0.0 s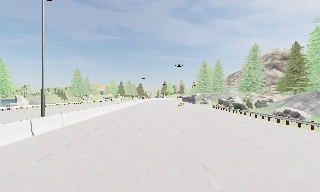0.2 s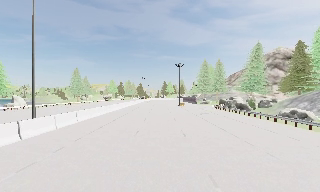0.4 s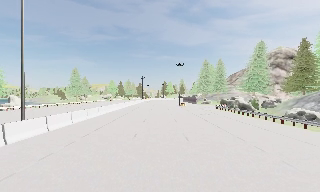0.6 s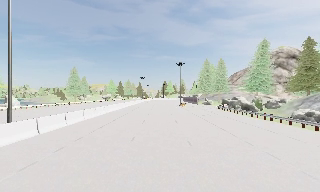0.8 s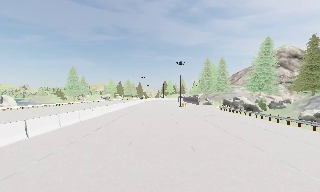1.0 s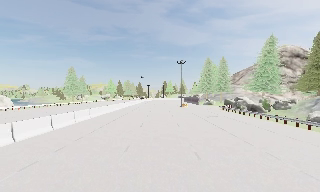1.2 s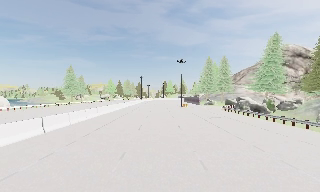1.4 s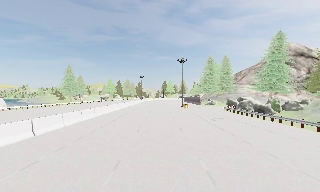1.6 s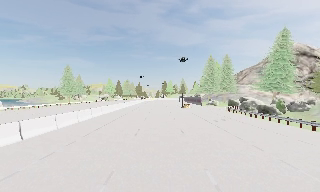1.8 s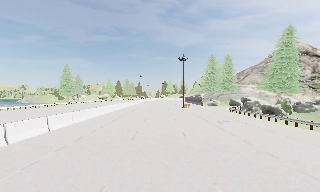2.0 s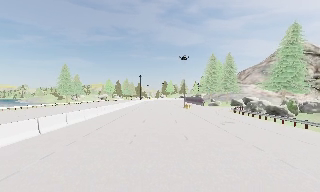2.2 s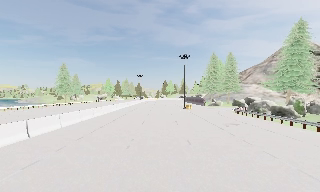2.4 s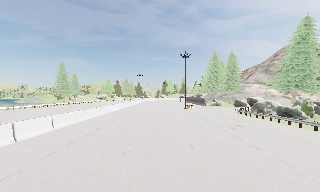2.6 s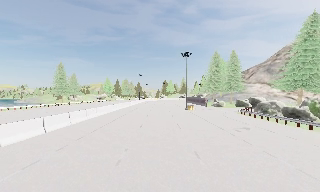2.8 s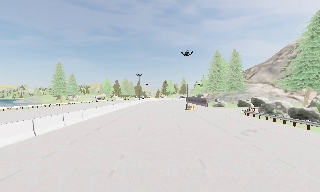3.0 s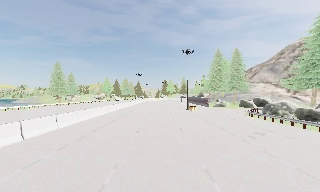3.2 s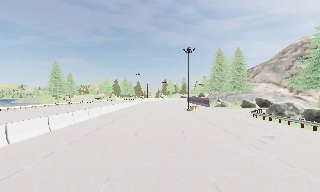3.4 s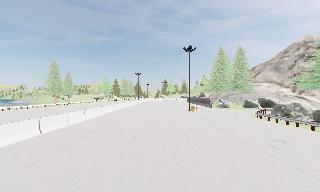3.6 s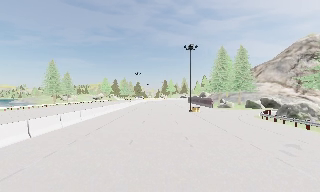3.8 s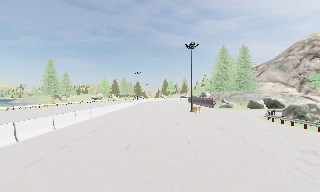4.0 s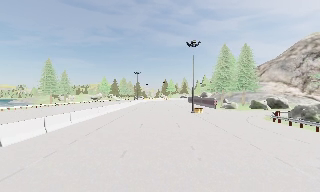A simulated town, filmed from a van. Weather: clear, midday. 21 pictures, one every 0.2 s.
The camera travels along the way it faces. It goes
forward.
0.0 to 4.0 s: The camera travels forward, about 20 m, so what stands in front looms larger.
The film runs forward here.
